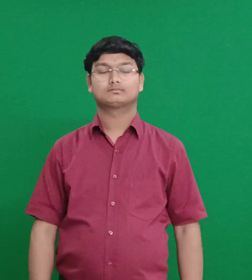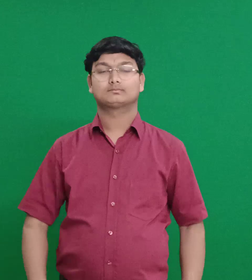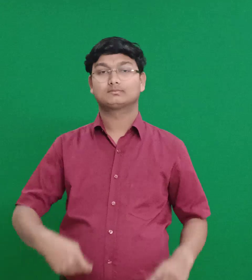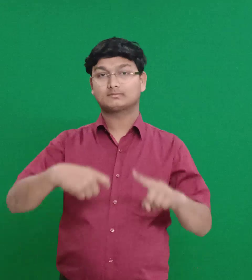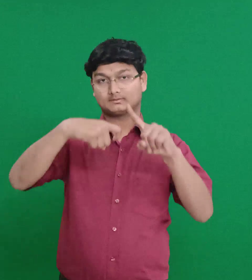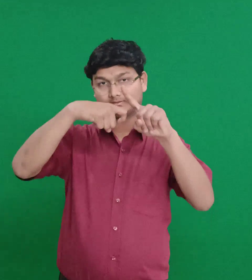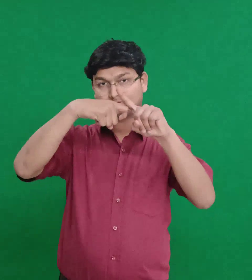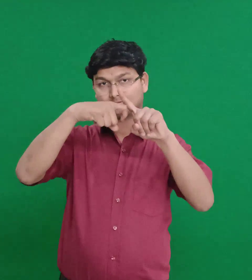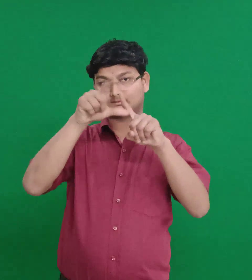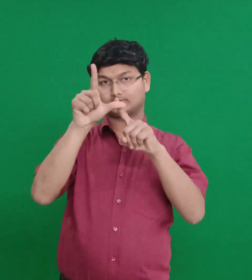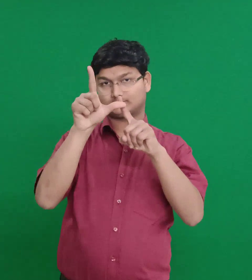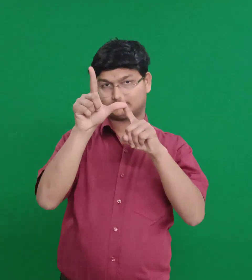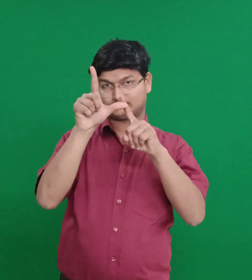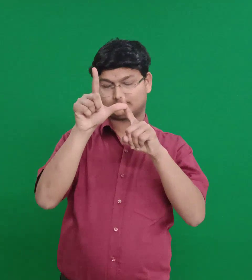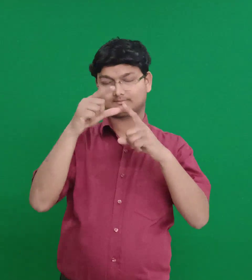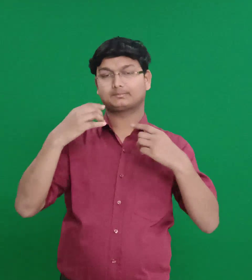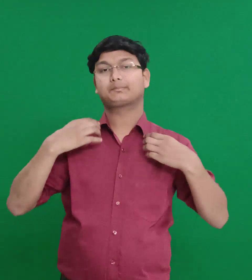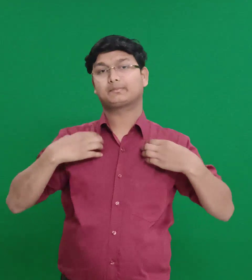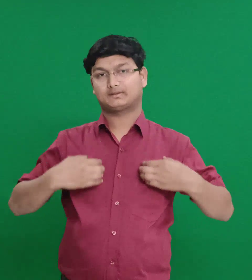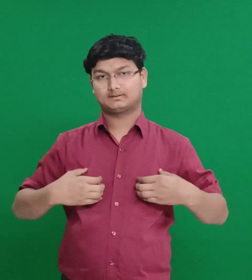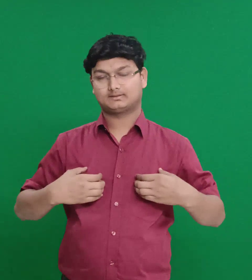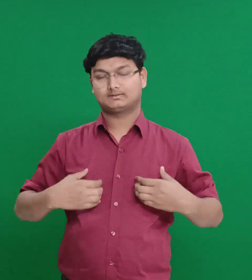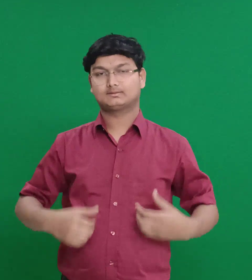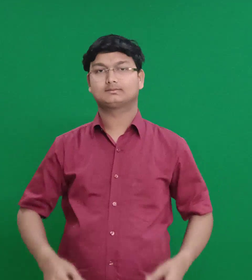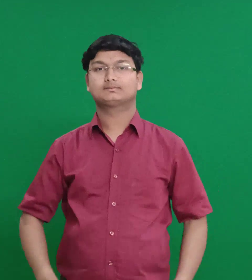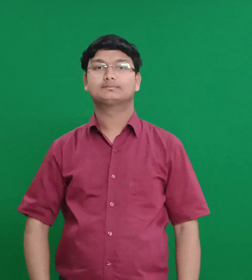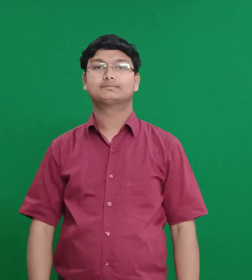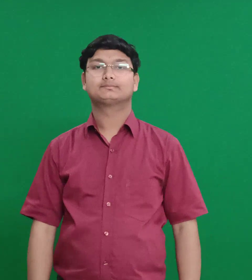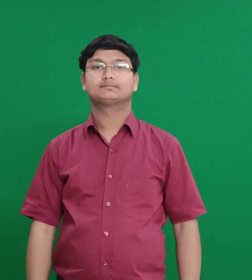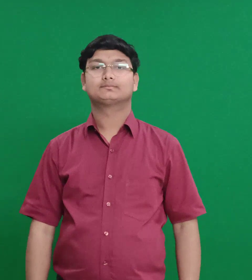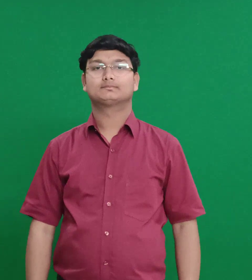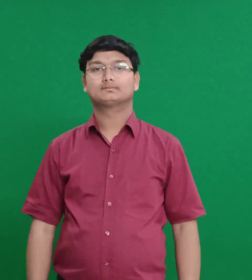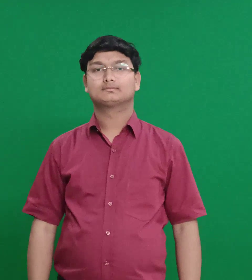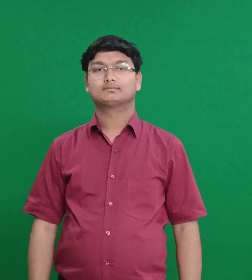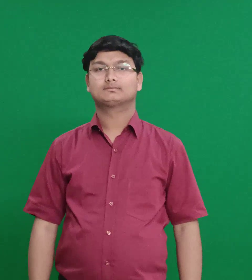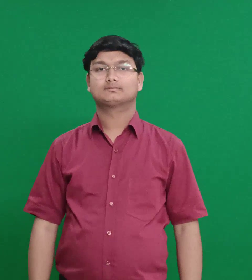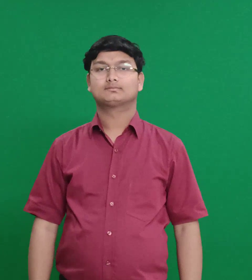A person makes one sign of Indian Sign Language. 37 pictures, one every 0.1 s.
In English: kadmiel priest
